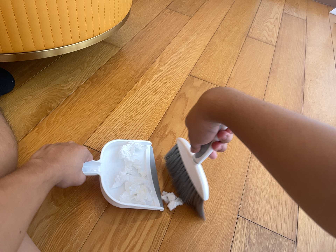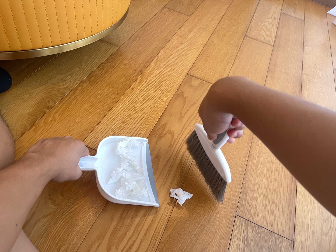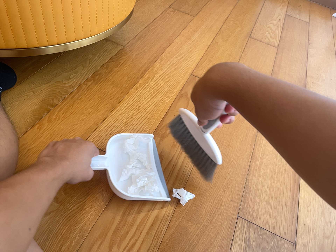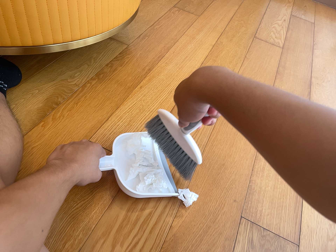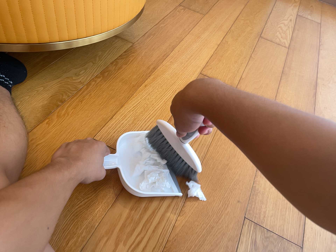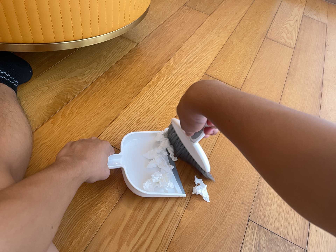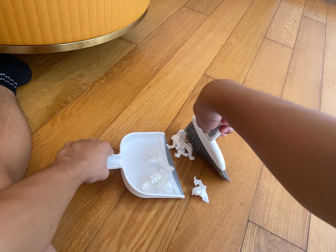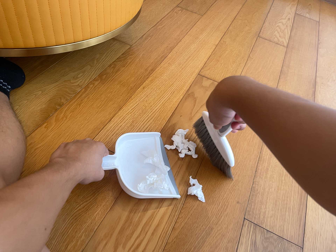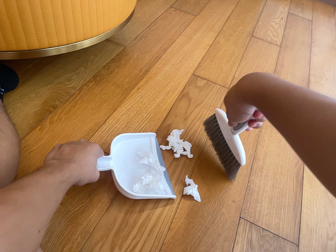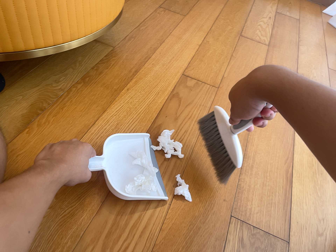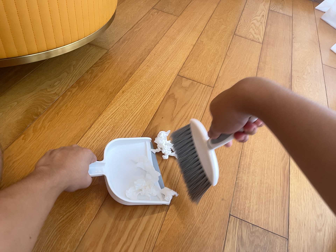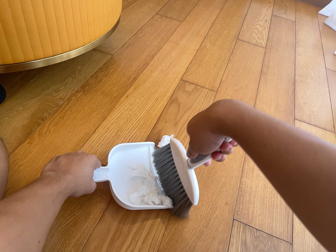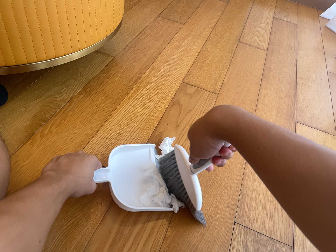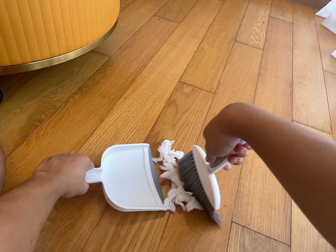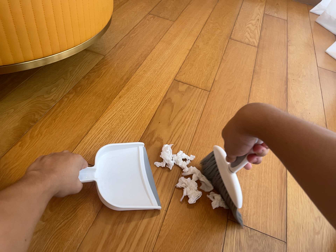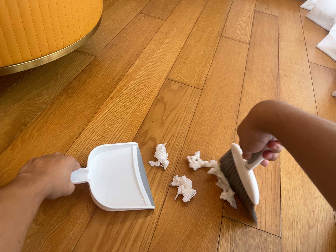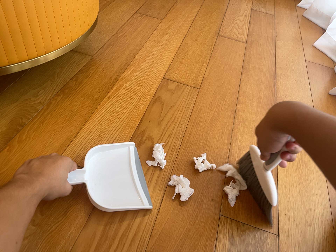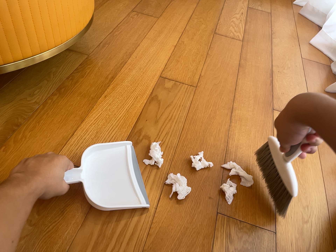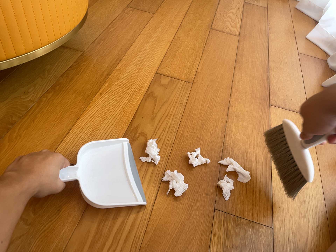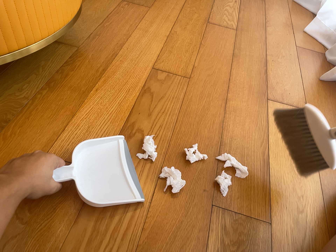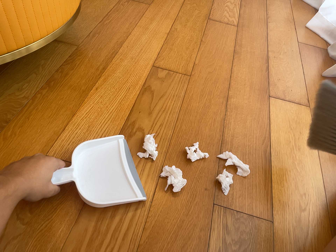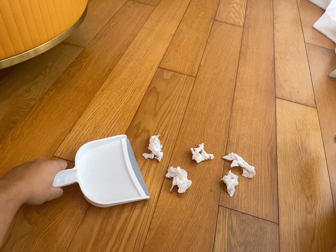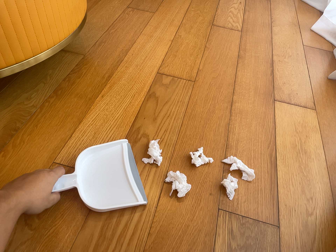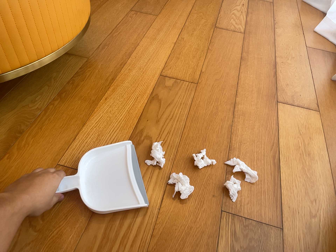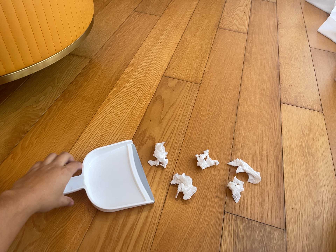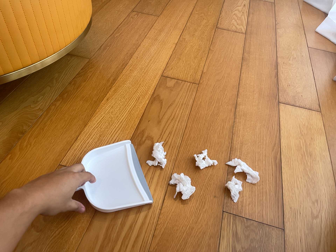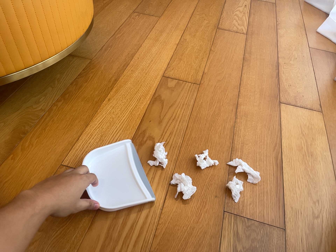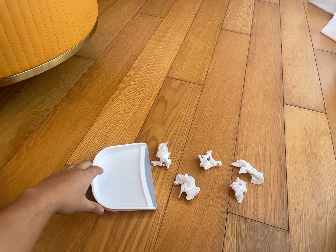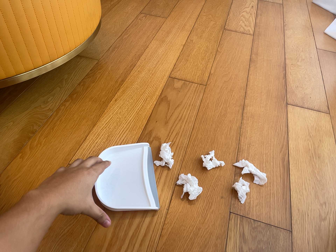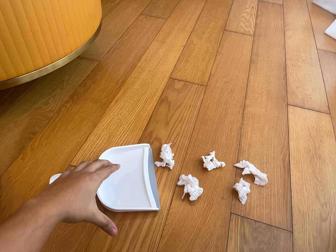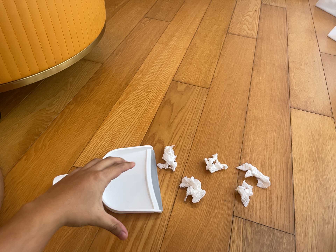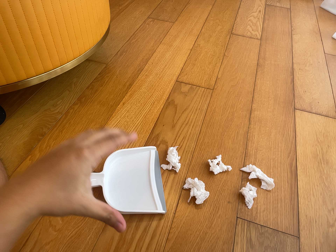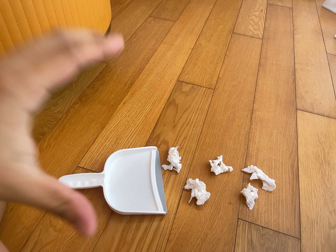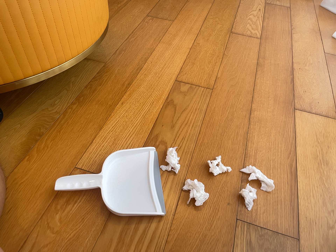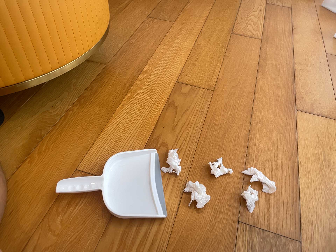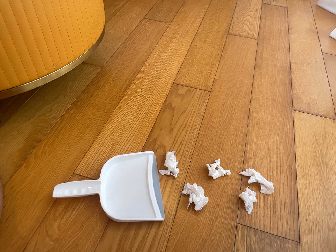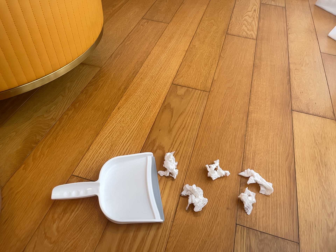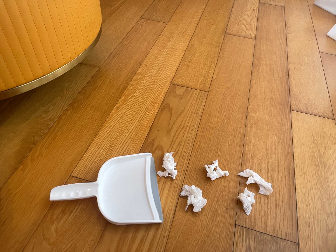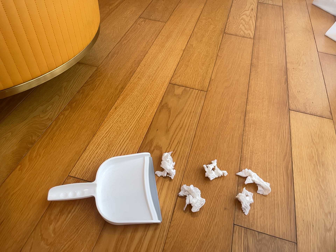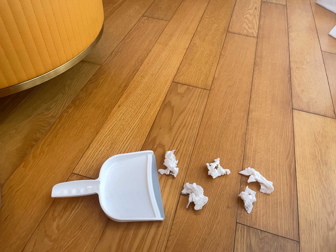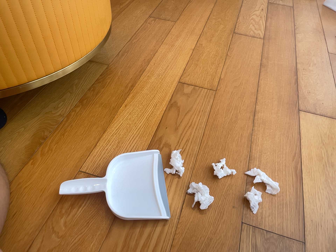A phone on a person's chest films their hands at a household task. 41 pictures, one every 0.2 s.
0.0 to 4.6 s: The camera rolls about its line of sight by about 10 degrees, and the scene rotates counterclockwise.
4.6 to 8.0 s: The camera shifts only a little, or ends up much as it began.
The film runs backward here.
